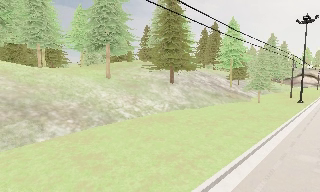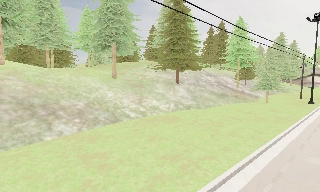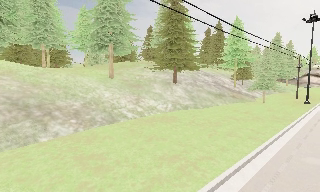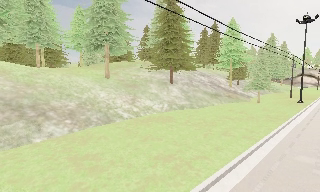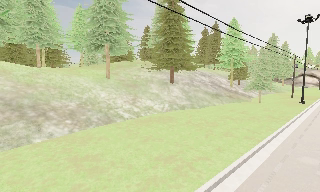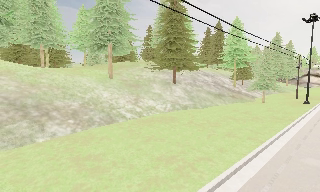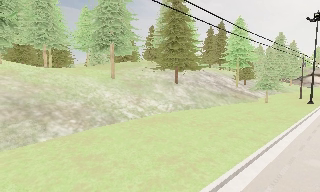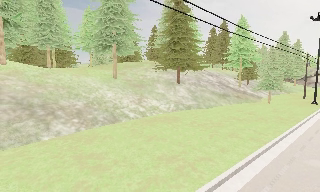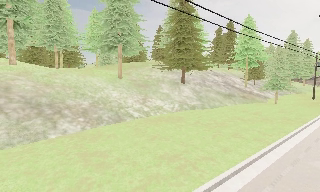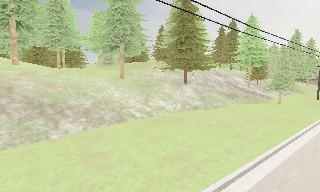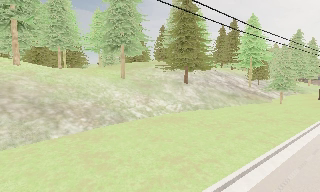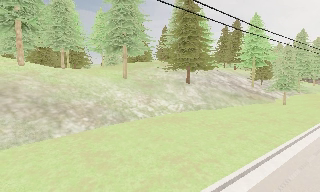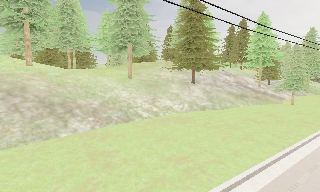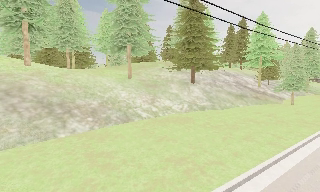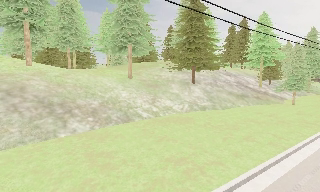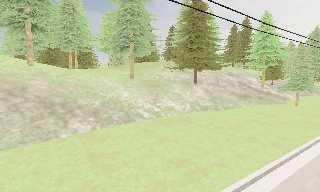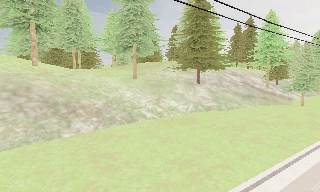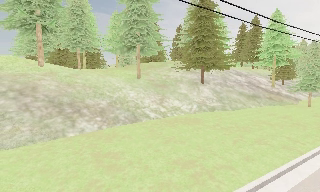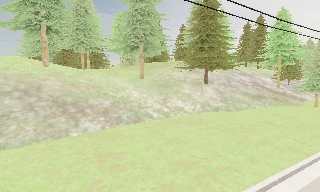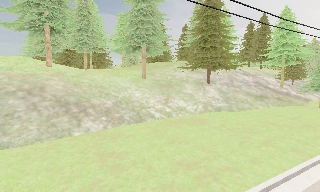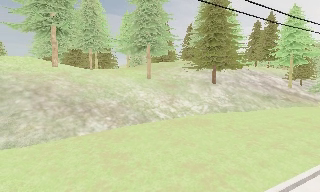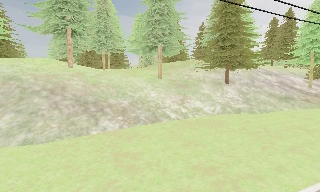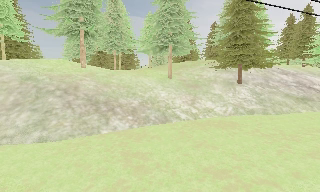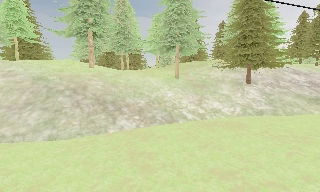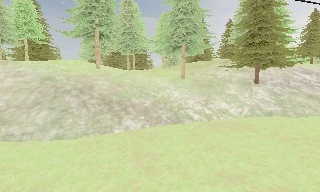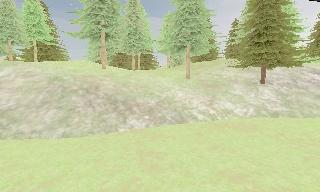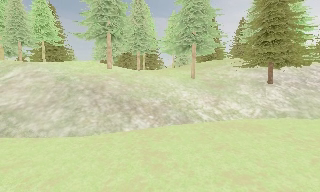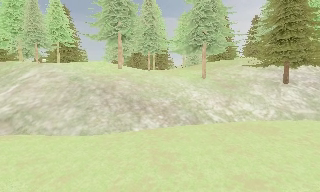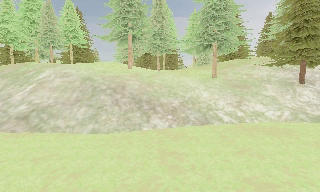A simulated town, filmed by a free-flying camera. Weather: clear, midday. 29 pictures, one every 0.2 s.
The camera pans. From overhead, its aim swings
counterclockwise.
The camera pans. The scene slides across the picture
to the right.
0.0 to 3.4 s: The scene slides to the right, as the camera pans about 10 degrees to its left. It travels to its right, about 1 m.
3.4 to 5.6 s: The camera pans to its left, which is counterclockwise from overhead, by about 25 degrees.
The film runs forward here.
